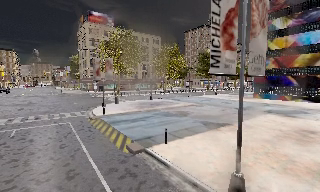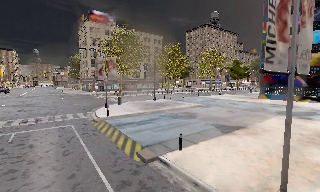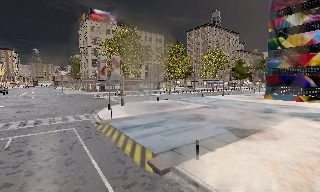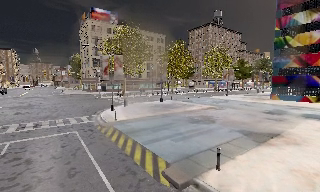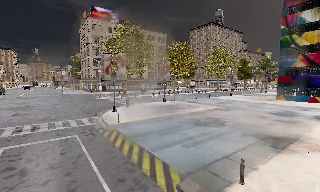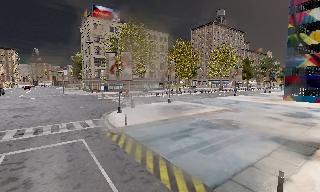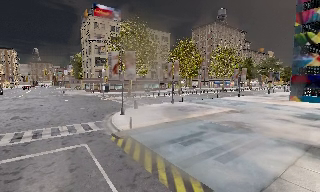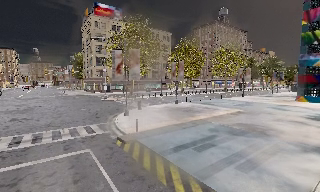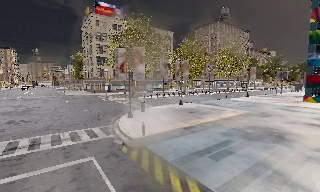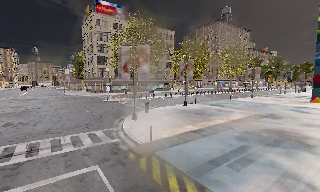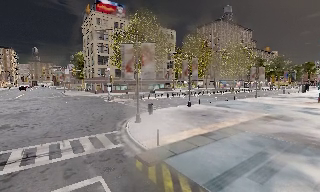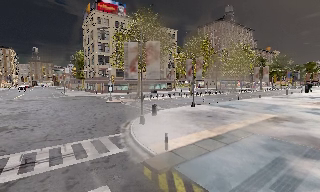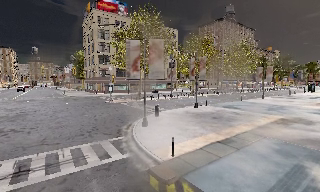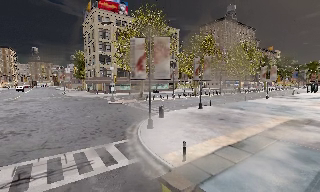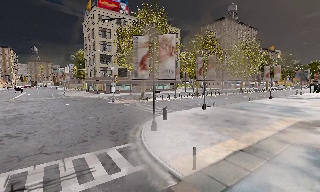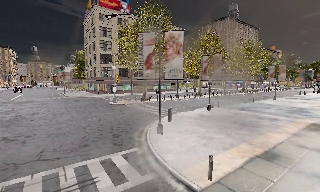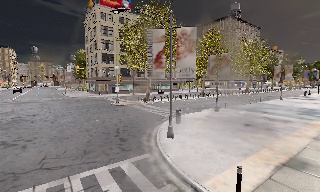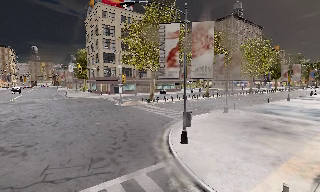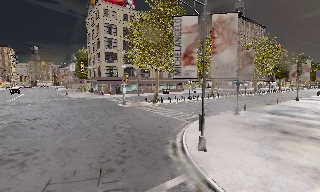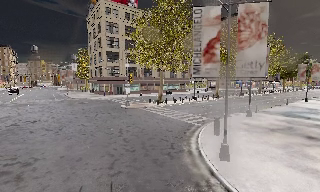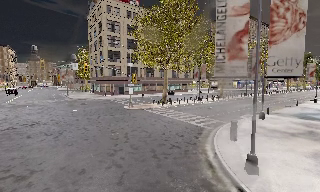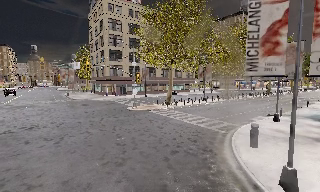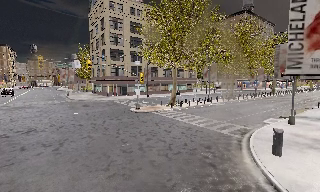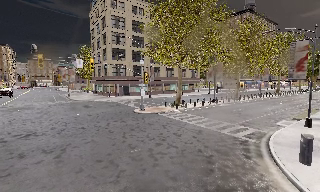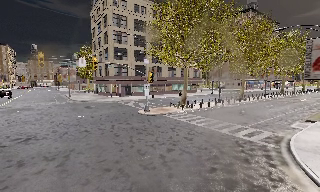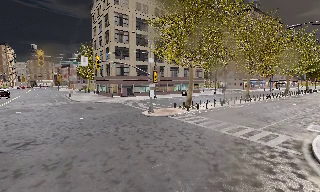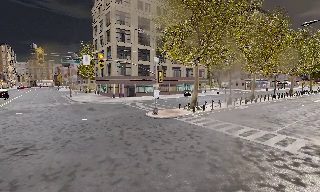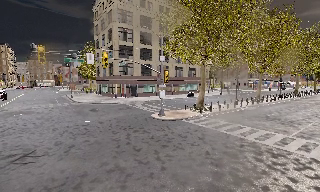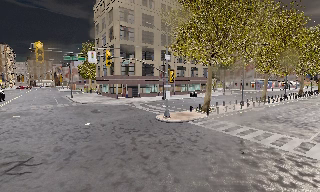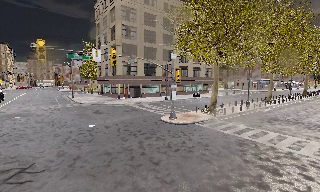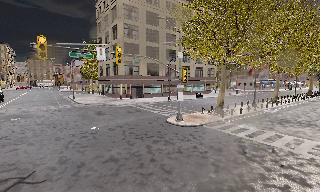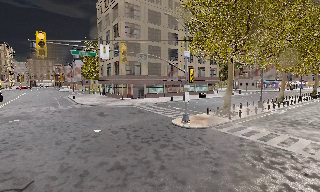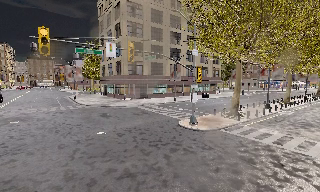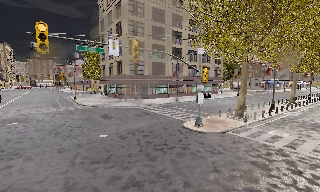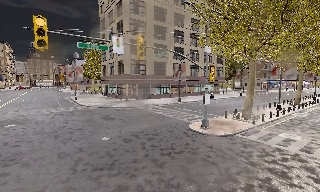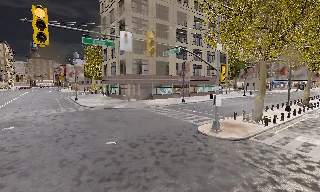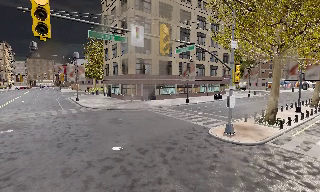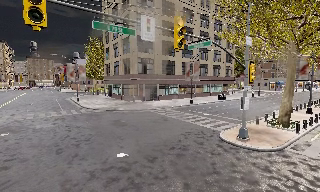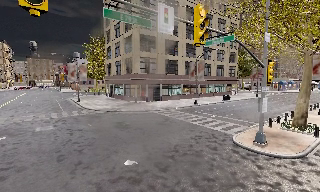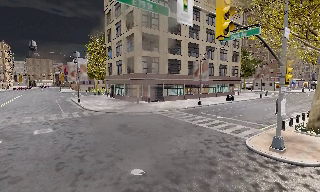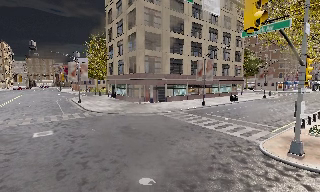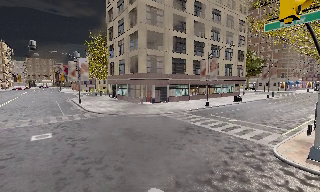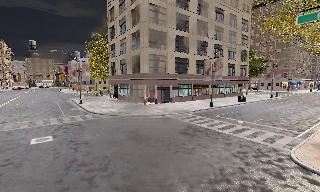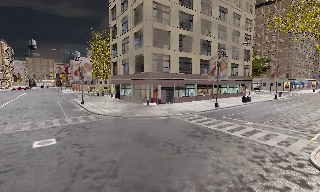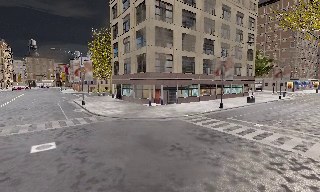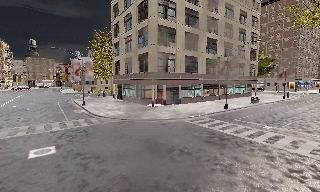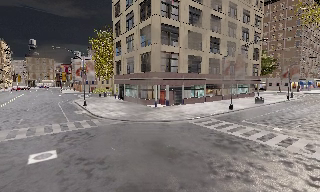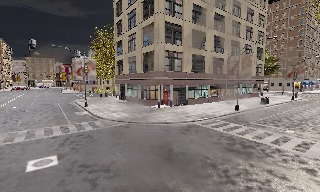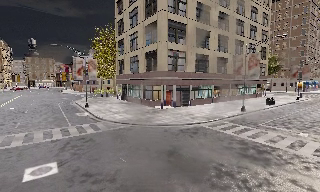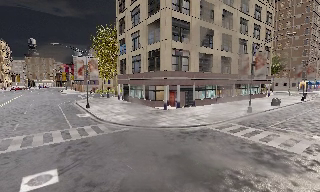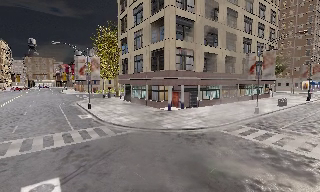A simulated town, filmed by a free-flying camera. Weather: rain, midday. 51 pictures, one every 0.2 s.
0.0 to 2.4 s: The camera travels forward and to its left, about 11 m, so what stands in front looms larger.
2.4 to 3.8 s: The camera travels forward and to its left, about 7 m, so what stands in front looms larger. It gains speed.
3.8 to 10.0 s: The camera travels forward and to its left, about 25 m, so what stands in front looms larger.
The film runs forward here.
